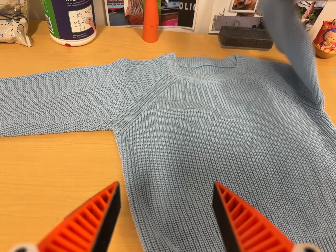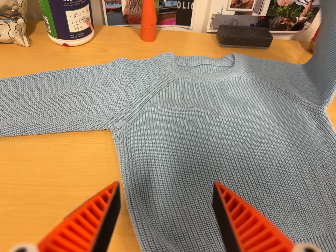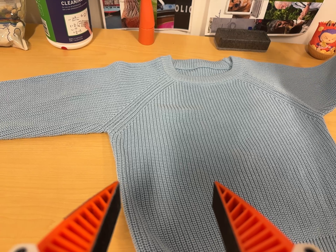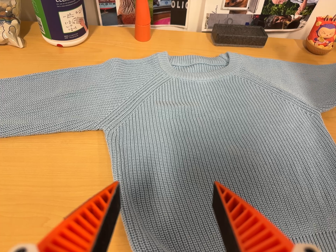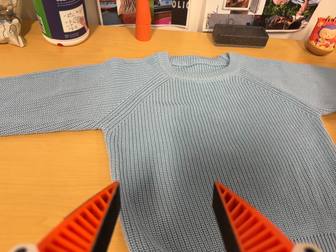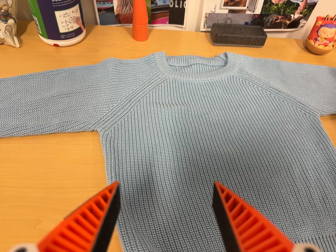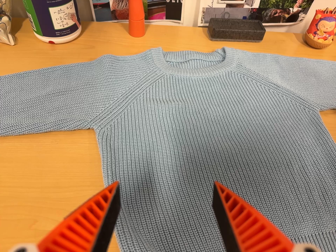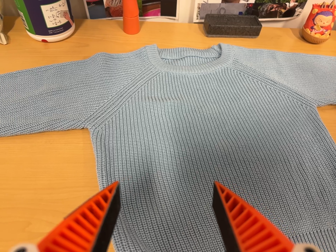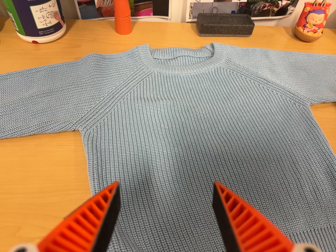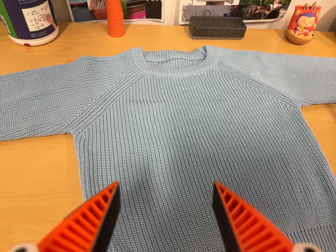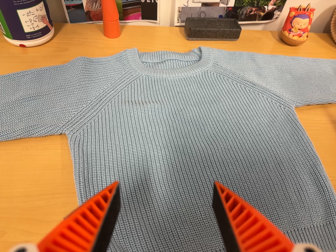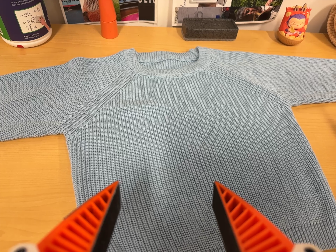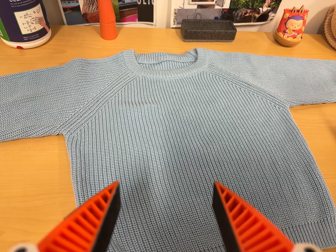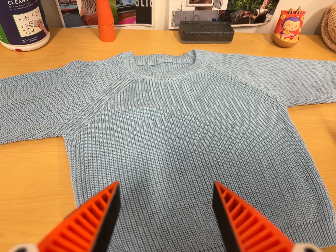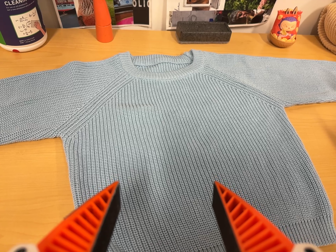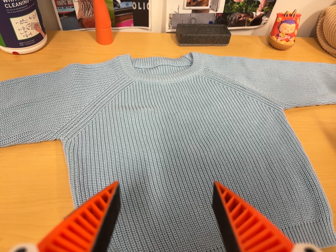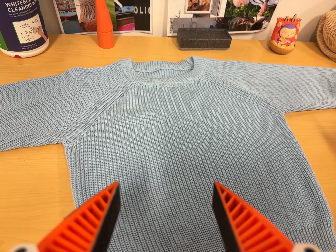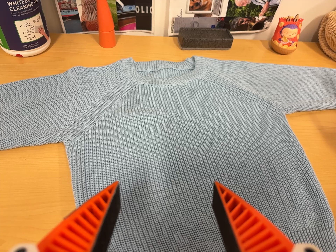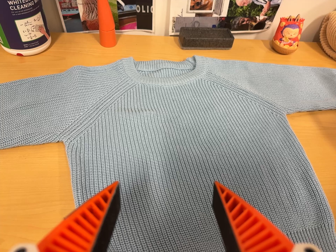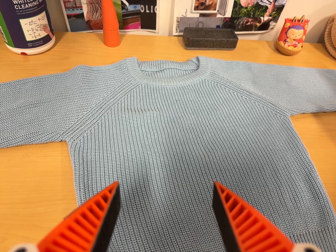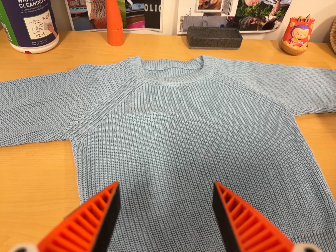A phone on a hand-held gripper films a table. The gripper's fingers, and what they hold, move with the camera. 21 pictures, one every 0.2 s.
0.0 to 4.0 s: The camera travels to its right, about 5 cm, so close, fixed things drift to the left.
The film runs backward here.
